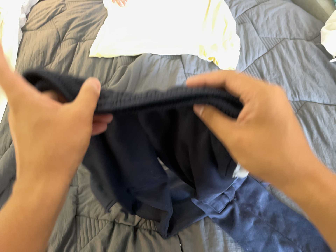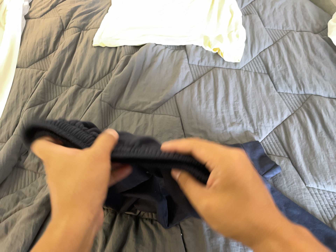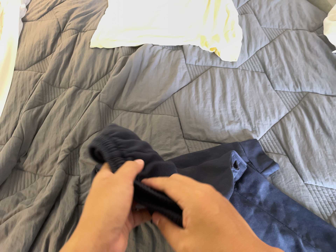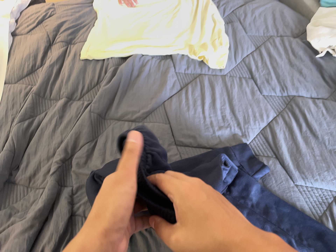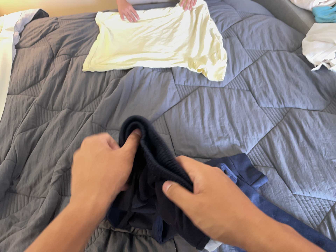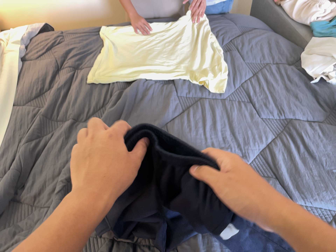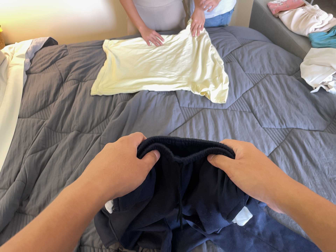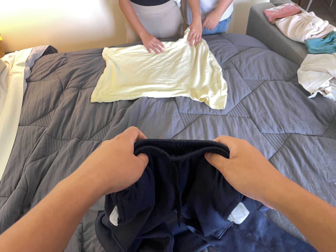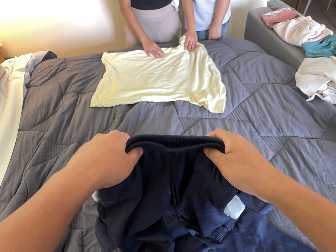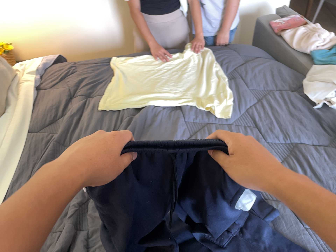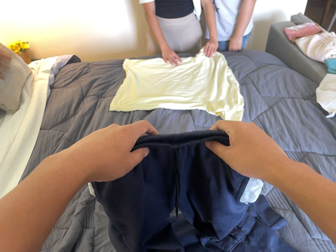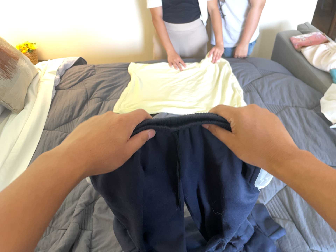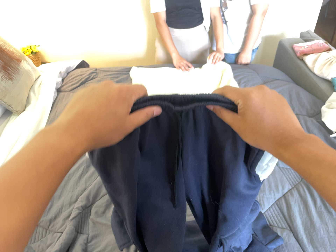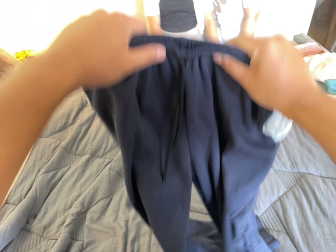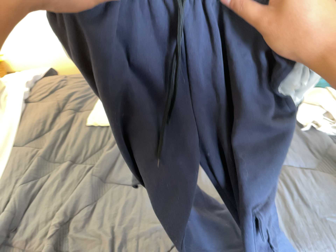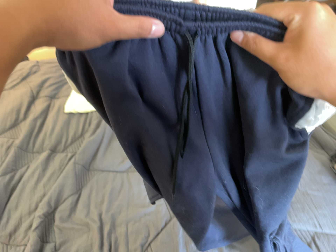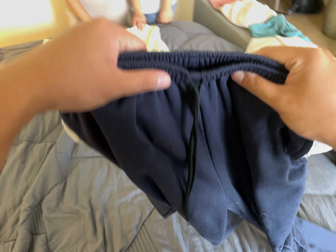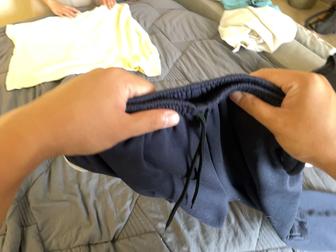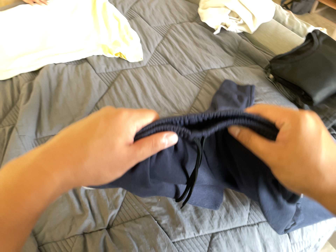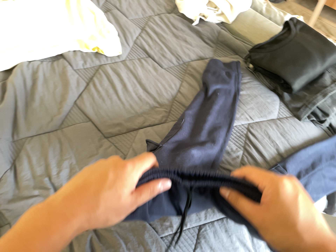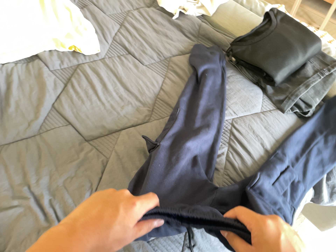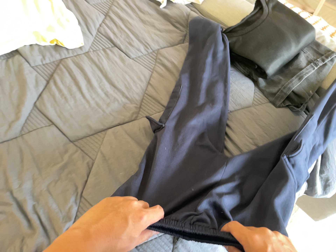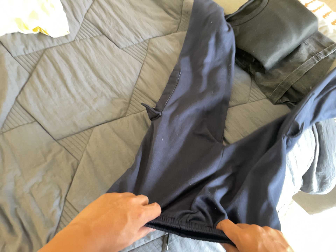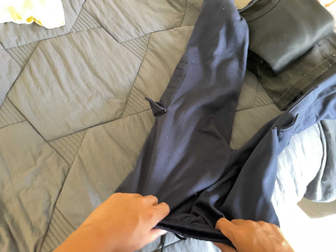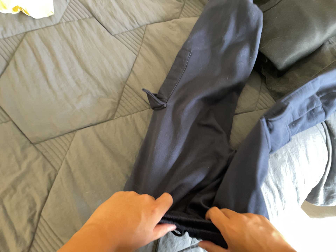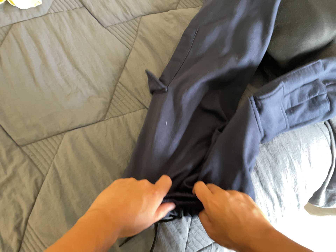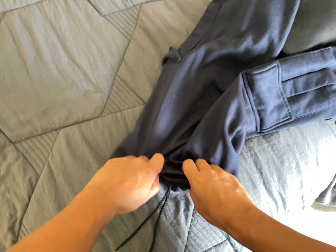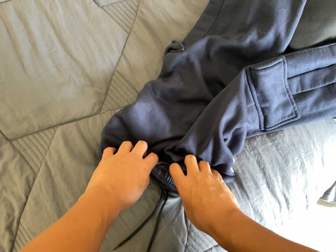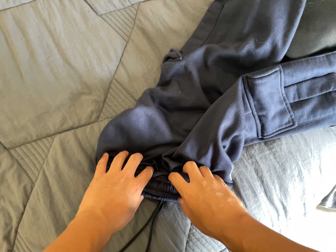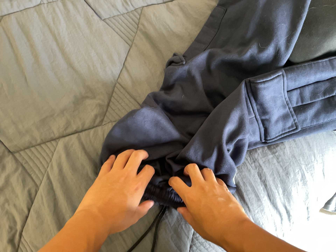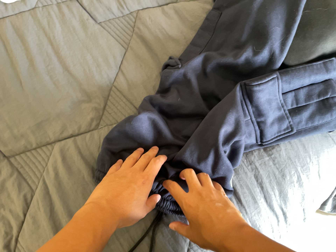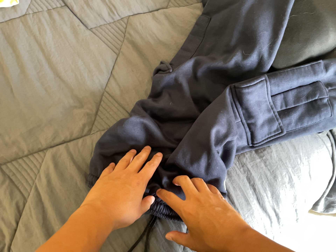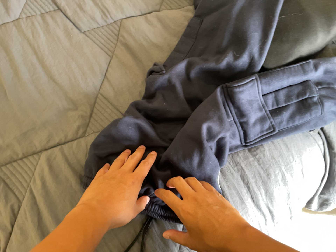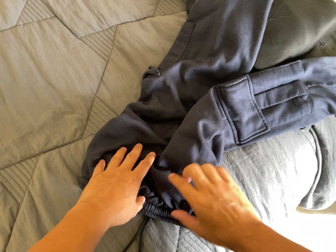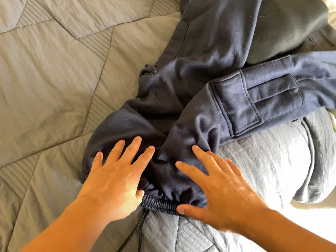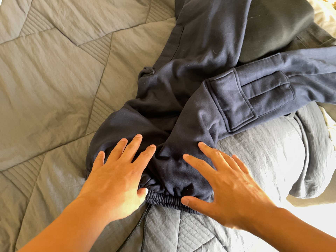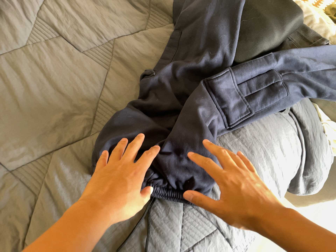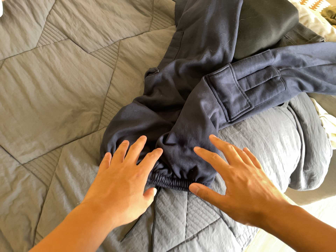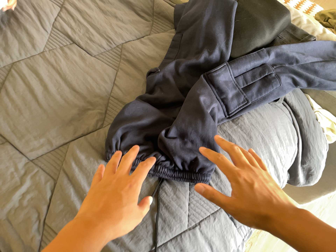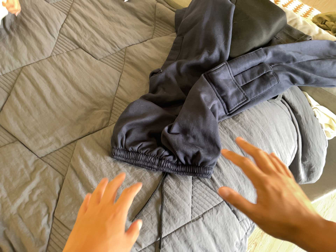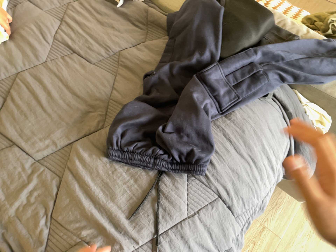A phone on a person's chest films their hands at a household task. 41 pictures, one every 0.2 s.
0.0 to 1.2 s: The camera travels backward, about 7 cm, so what stands in front gets smaller. Its aim tips toward the top of its view by about 10 degrees, and the scene shifts downward.
1.2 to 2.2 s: The camera shifts only a little, or ends up much as it began.
2.2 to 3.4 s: The camera swings to its right by about 20 degrees, and the scene slides to the left. It travels to its left, about 7 cm. Its aim tips toward the bottom of its view by about 10 degrees, and the scene shifts upward. It rolls about its line of sight by about 15 degrees, and the scene rotates counterclockwise.
3.4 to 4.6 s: The camera pans to its right by about 10 degrees. It travels forward, toward the top of its view and to its right, about 22 cm, so what stands in front looms larger. Its aim tips toward the bottom of its view by about 15 degrees. It rolls about its line of sight by about 10 degrees, and the scene rotates counterclockwise.
4.6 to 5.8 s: The camera travels toward the top of its view and forward, about 20 cm. Its aim tips toward the bottom of its view by about 10 degrees.
5.8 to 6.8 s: The camera shifts only a little, or ends up much as it began.
6.8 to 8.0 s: The camera travels toward the bottom of its view and backward, about 24 cm. Its aim tips toward the top of its view by about 10 degrees.
The film runs backward here.
